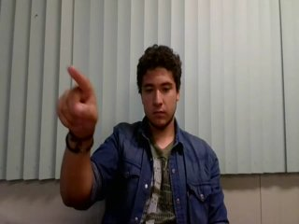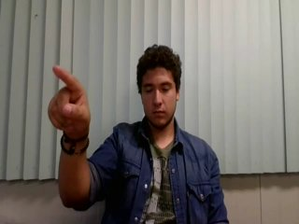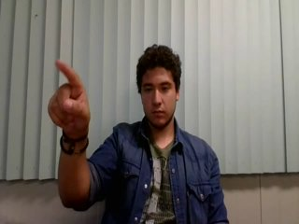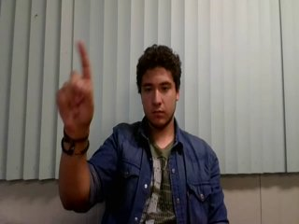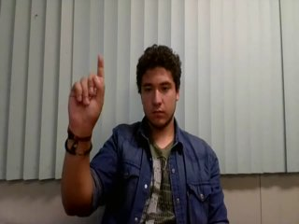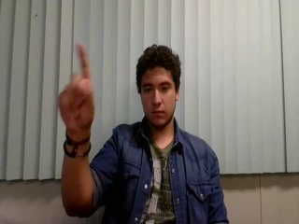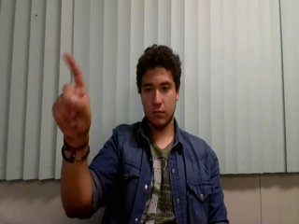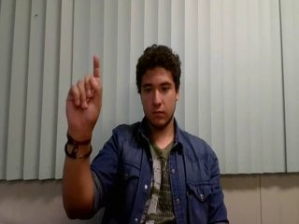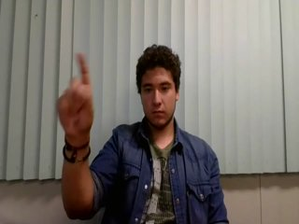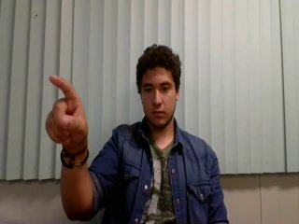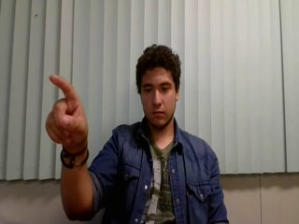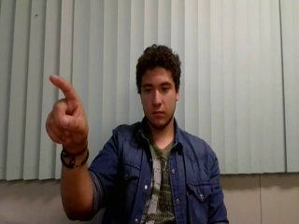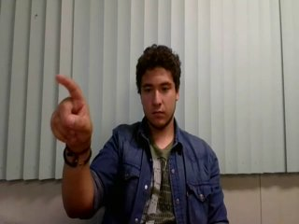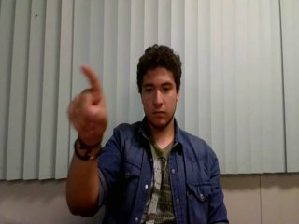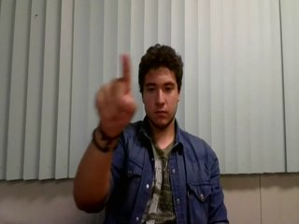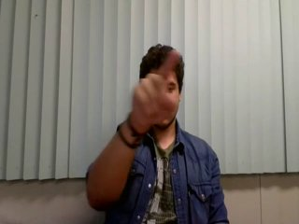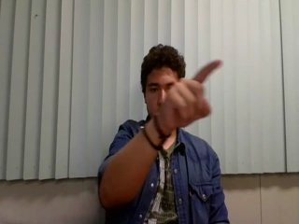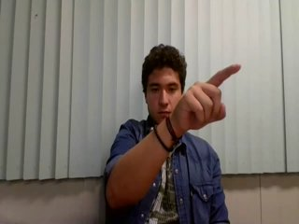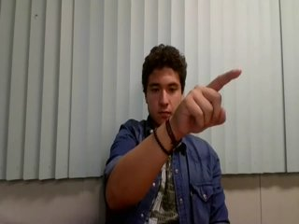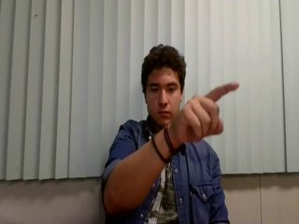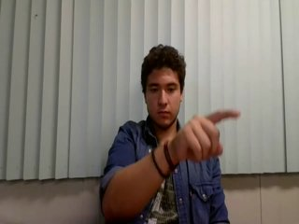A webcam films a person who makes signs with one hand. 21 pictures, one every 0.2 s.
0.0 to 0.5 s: Pointing with one finger.
0.6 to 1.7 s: Double click with one finger.
1.8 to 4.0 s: Pointing with one finger.
